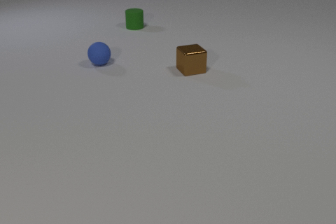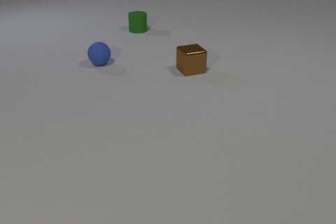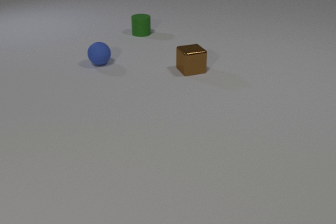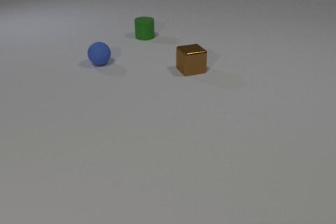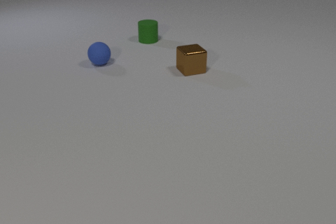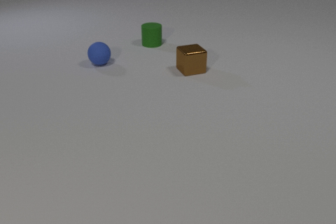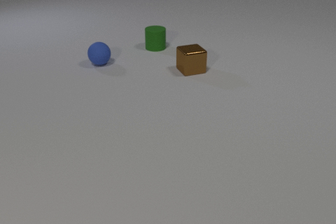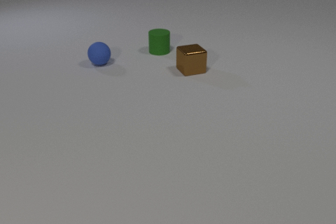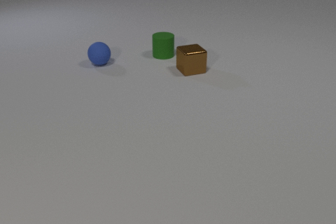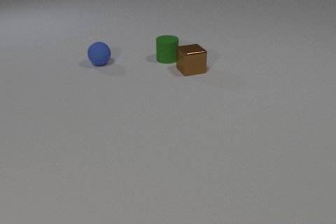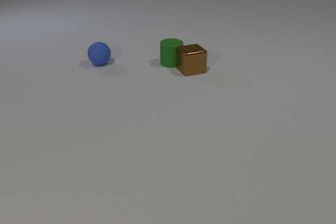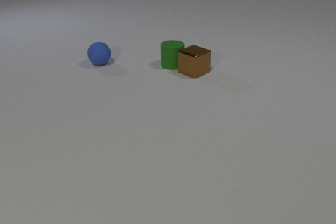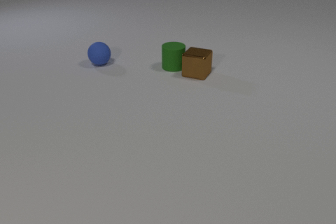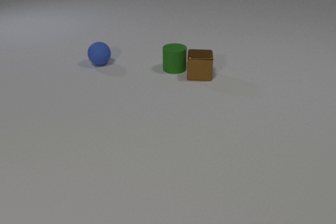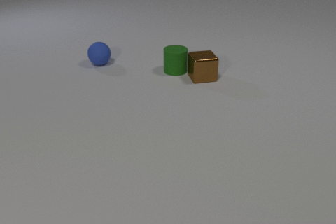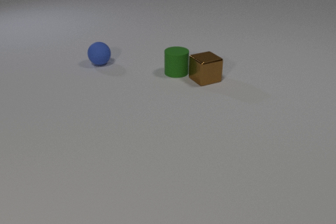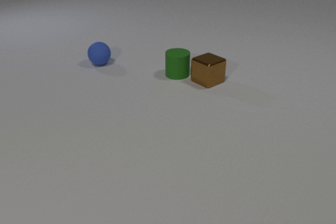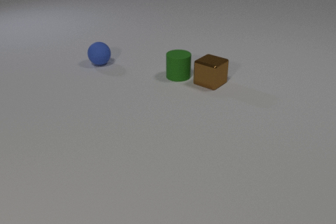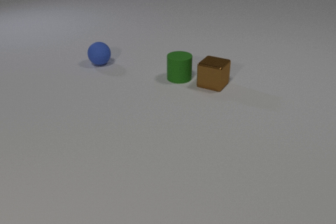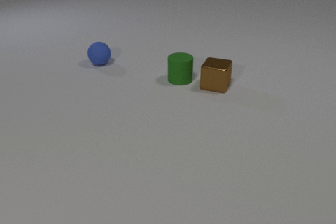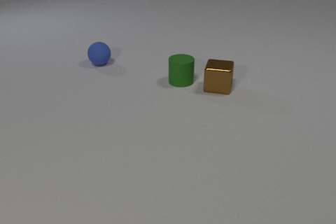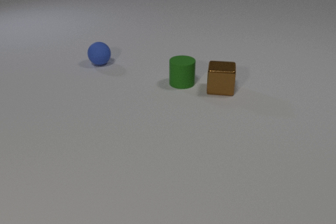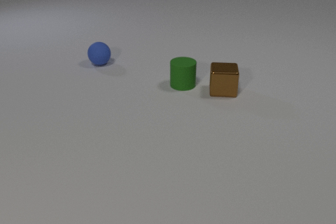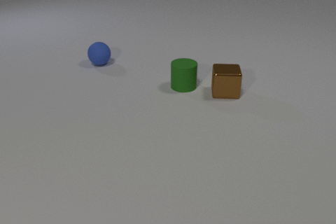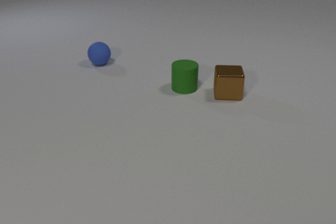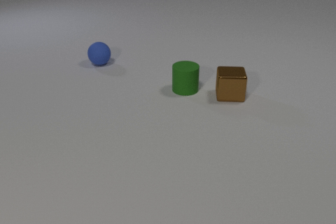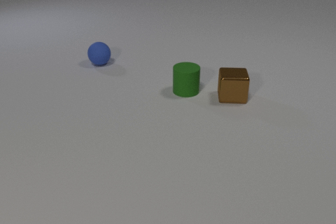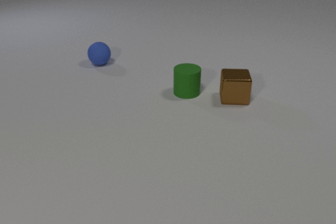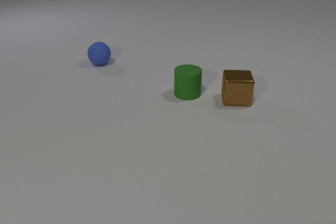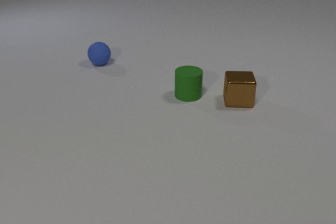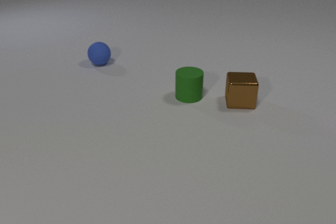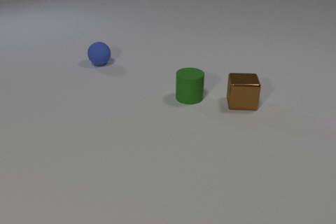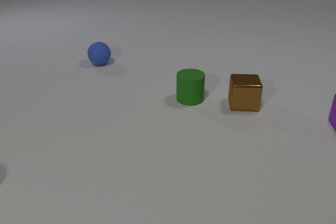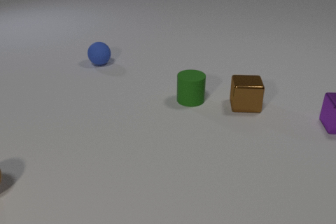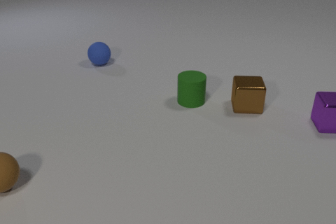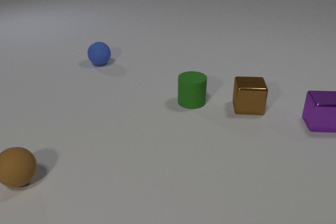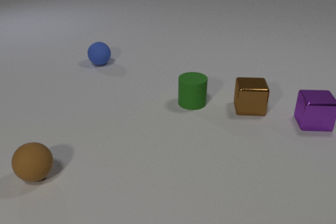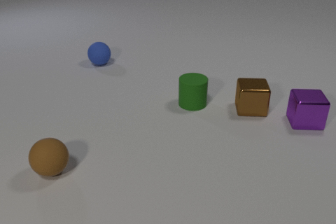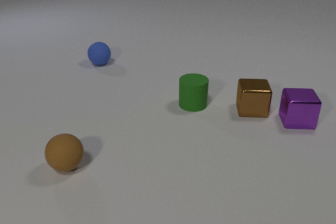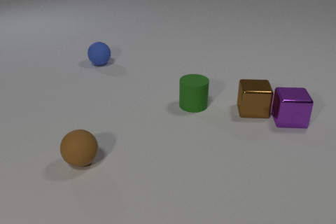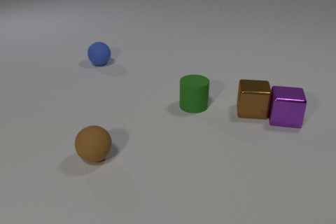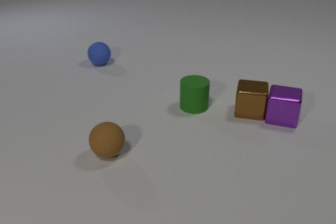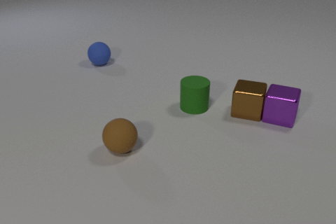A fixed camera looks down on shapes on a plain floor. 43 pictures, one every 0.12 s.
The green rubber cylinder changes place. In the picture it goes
toward the camera.
The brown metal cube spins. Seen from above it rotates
counterclockwise.
0.00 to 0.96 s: The green rubber cylinder slides toward the camera.
0.96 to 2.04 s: The green rubber cylinder slides toward the camera. The brown metal cube slides toward the camera and to the right, spins counterclockwise seen from above by about 120 degrees, its near face sliding to the right. The green rubber cylinder and the brown metal cube collide.
2.04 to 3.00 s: The green rubber cylinder slides toward the camera. The brown metal cube slides toward the camera and to the right, spins so that its near face slides to the right, counterclockwise seen from above.
3.00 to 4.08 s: The green rubber cylinder slides toward the camera. The brown metal cube slides toward the camera and to the right. The purple metal cube comes in at the right edge, slides to the left. The brown rubber sphere comes in at the left edge, rolls to the right.
4.08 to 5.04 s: The green rubber cylinder slides toward the camera. The brown metal cube slides toward the camera. The purple metal cube slides to the left, spins clockwise seen from above by about 15 degrees, its near face sliding to the left. The brown rubber sphere rolls to the right. The brown metal cube and the purple metal cube collide.
What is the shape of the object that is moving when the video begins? cylinder.
Are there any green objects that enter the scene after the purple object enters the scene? no.
What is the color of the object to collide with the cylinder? brown.
